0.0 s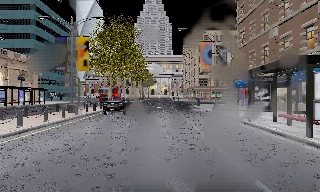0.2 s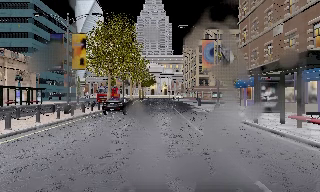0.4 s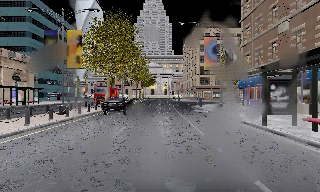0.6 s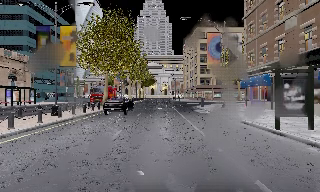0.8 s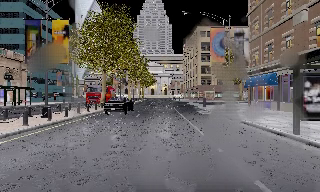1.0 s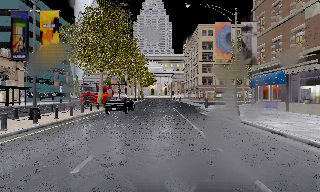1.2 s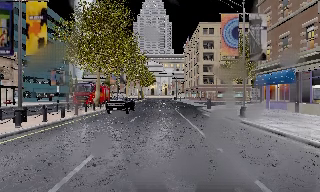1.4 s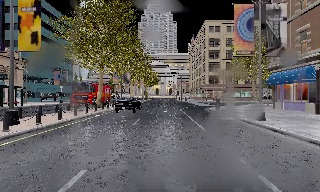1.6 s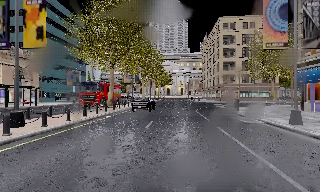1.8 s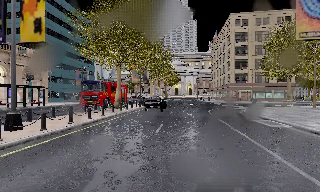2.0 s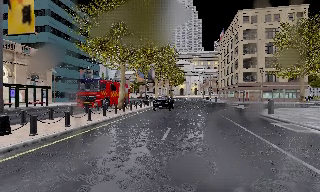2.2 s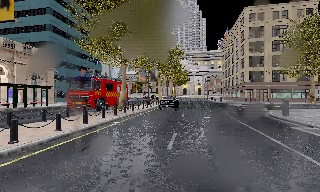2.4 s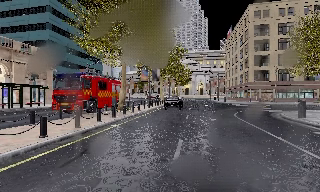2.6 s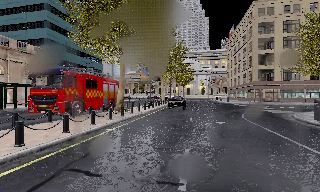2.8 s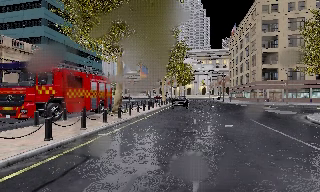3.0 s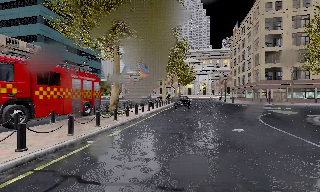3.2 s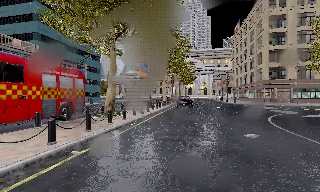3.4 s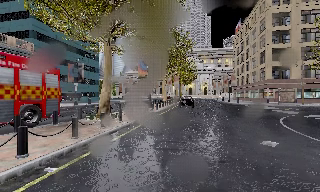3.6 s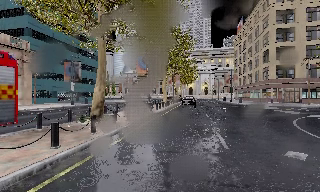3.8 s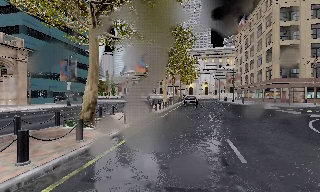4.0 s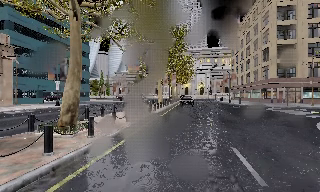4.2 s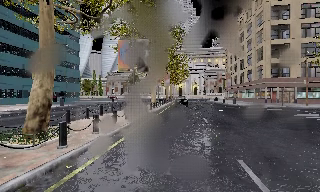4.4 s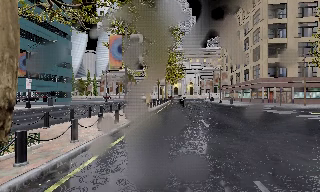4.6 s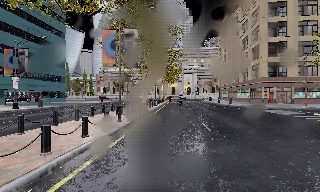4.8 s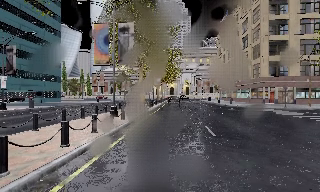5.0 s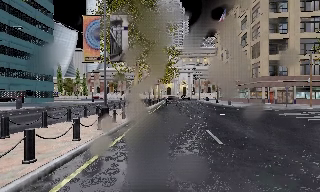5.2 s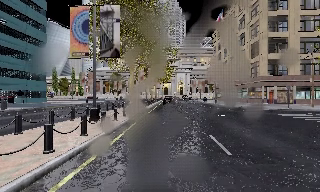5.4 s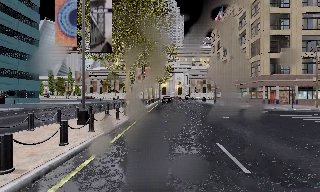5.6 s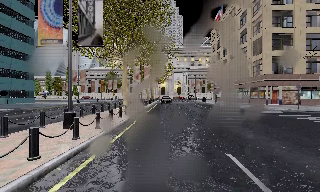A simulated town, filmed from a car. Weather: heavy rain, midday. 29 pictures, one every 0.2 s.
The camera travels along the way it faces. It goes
forward.
0.0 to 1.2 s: The camera travels forward, about 5 m, so what stands in front looms larger. It gains speed.
1.2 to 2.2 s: The camera swings to its left by about 10 degrees, and the scene slides to the right. It travels forward, about 5 m, so what stands in front looms larger.
2.2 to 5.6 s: The camera travels forward, about 17 m, so what stands in front looms larger.
The film runs forward here.
